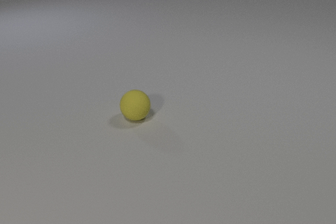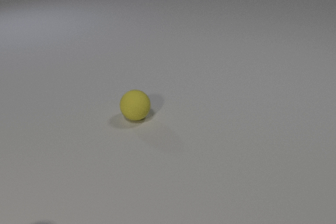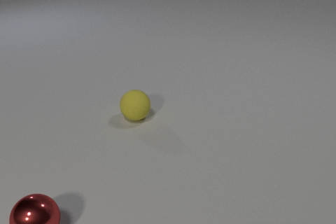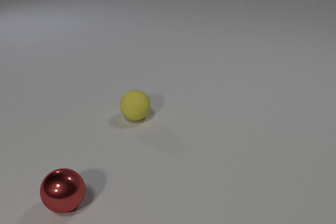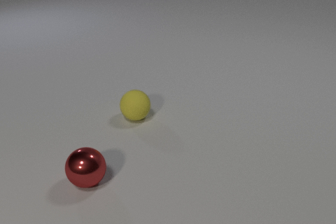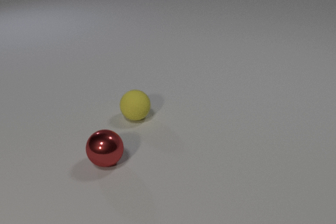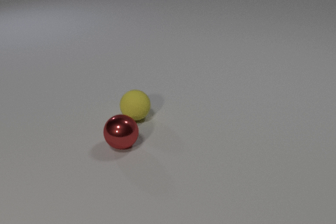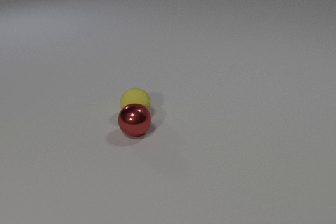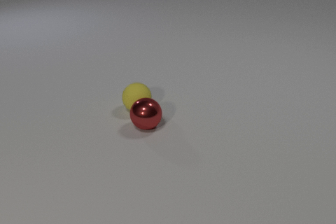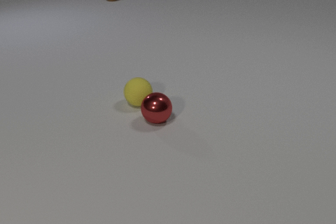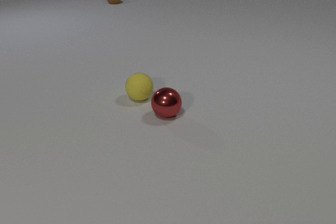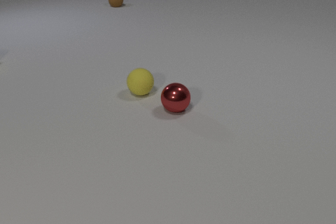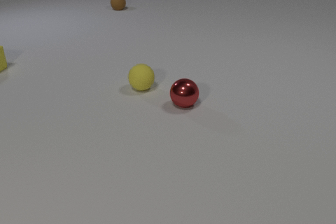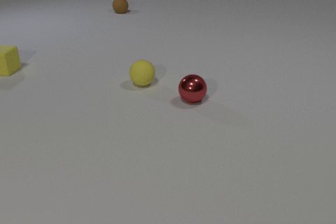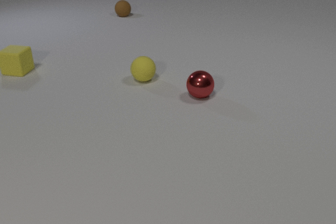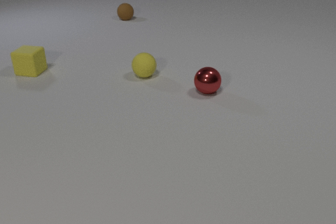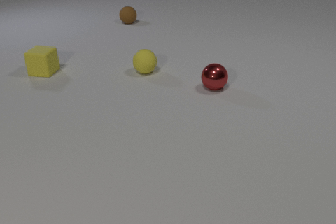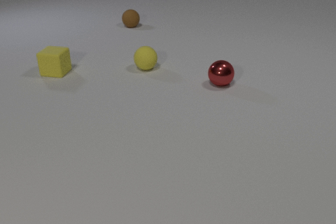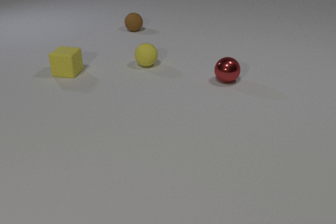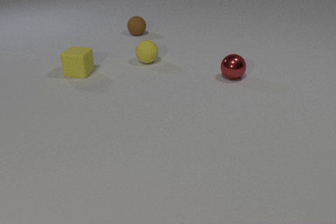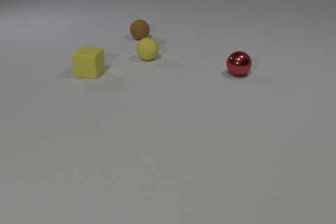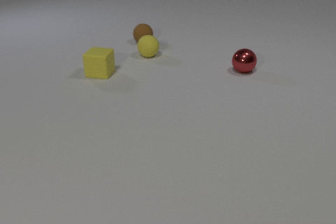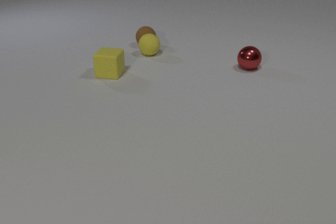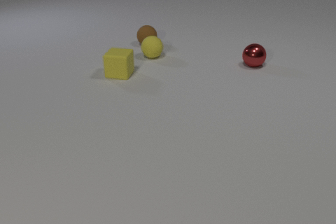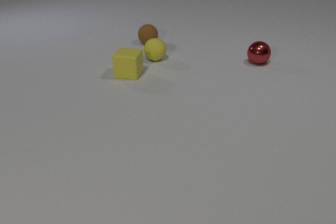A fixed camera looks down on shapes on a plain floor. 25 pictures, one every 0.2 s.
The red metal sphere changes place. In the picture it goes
away from the camera.
The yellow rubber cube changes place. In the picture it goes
to the right.
0.0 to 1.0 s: The red metal sphere comes in at the bottom edge, rolls away from the camera and to the right.
1.0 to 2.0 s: The red metal sphere rolls away from the camera and to the right. The yellow rubber sphere rolls away from the camera. The brown rubber sphere comes in at the top edge, rolls toward the camera. The red metal sphere and the yellow rubber sphere collide.
2.0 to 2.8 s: The red metal sphere rolls away from the camera and to the right. The yellow rubber sphere rolls away from the camera. The brown rubber sphere rolls toward the camera. The yellow rubber cube comes in at the left edge, slides to the right and toward the camera.
2.8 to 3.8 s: The red metal sphere rolls away from the camera and to the right. The yellow rubber sphere rolls away from the camera. The brown rubber sphere rolls toward the camera. The yellow rubber cube slides to the right.
3.8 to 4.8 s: The red metal sphere rolls away from the camera and to the right. The yellow rubber sphere rolls to the right and away from the camera. The brown rubber sphere rolls toward the camera. The yellow rubber cube slides to the right. The yellow rubber sphere and the brown rubber sphere collide.
How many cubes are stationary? 0.
Are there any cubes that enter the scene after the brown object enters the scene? yes.
How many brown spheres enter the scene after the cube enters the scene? 0.
